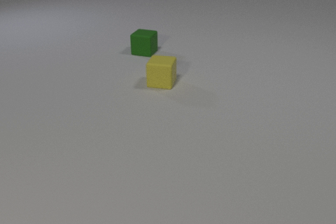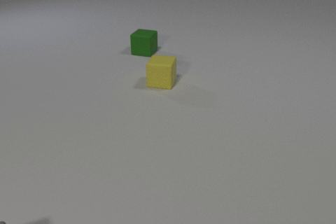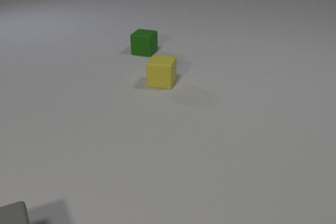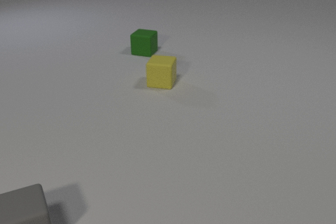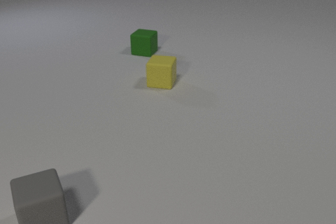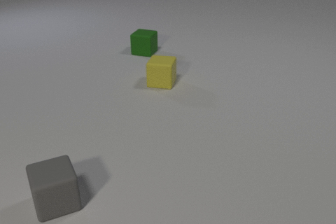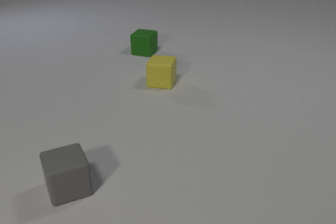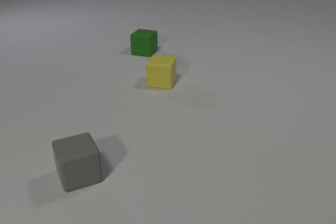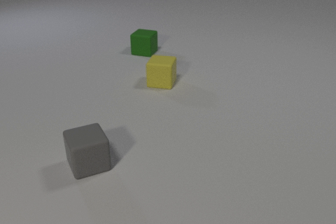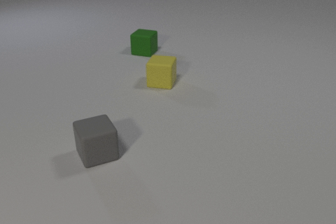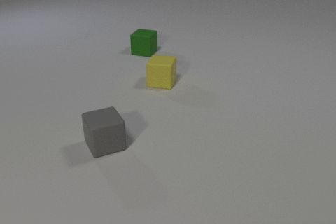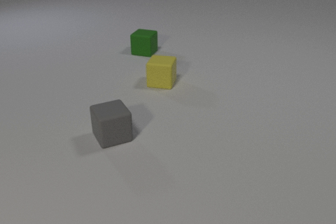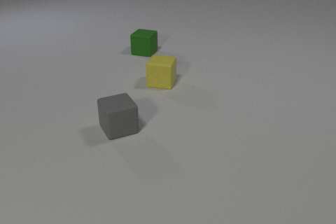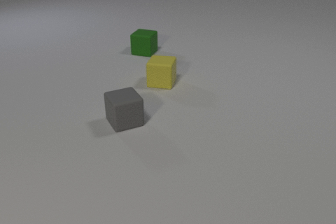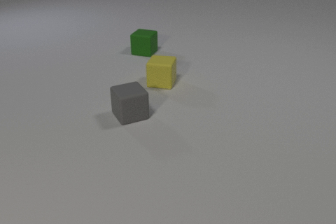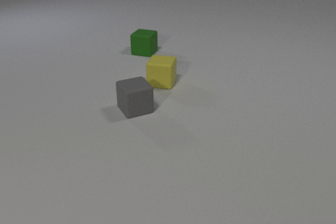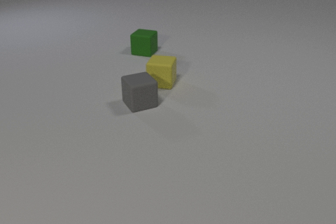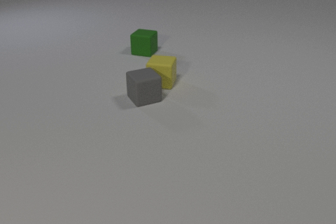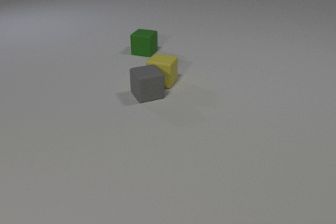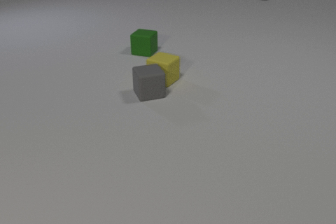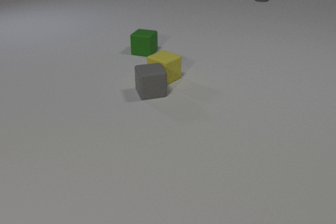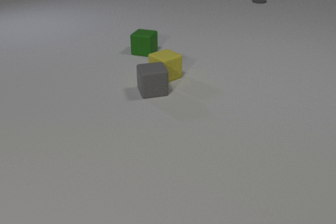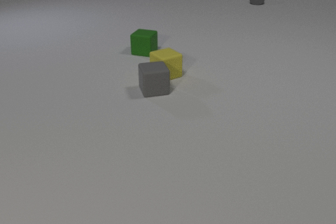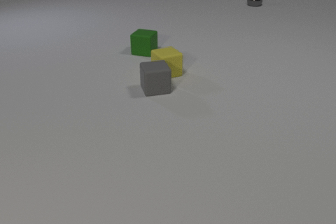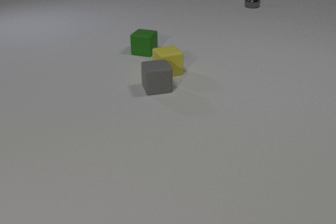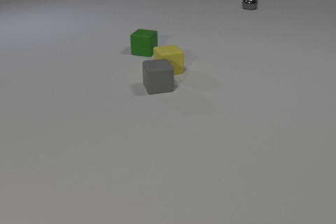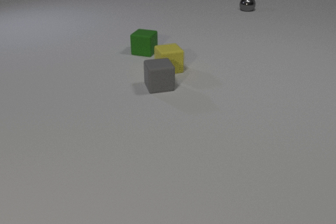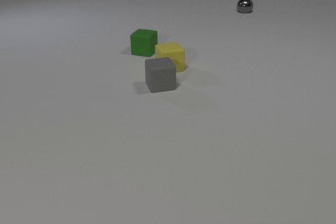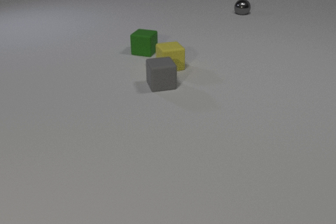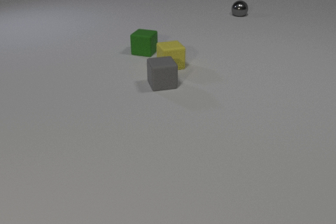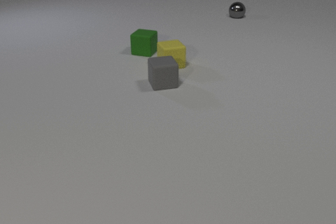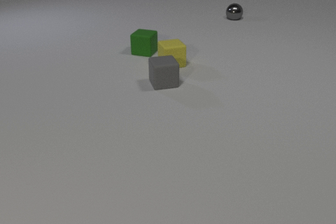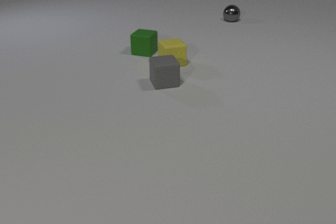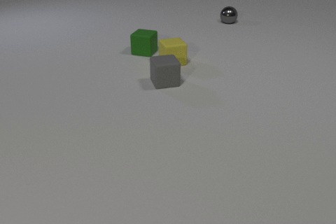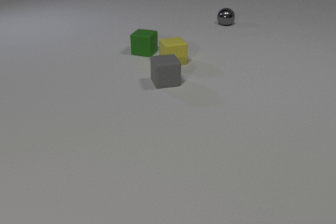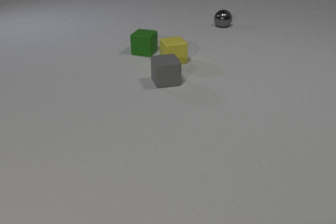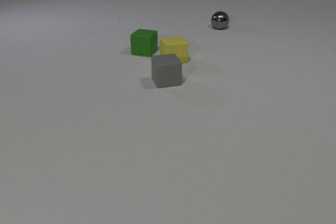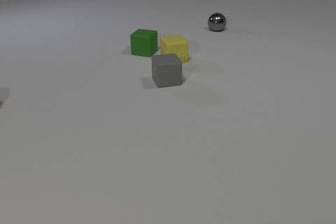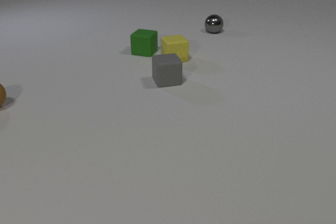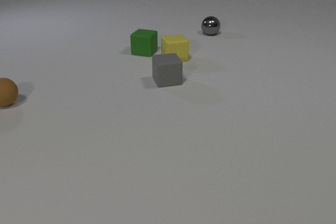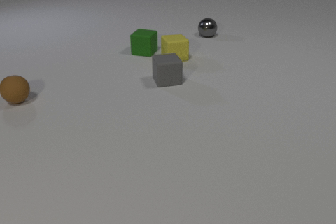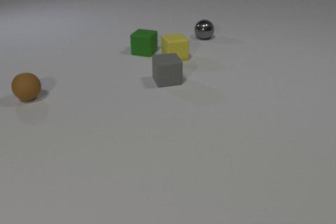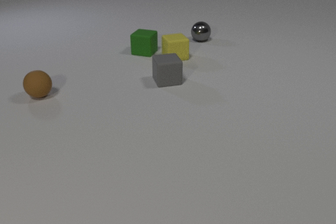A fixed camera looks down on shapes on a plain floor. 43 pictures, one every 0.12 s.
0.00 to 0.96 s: The gray rubber cube comes in at the bottom edge, slides away from the camera and to the right.
0.96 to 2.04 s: The gray rubber cube slides away from the camera and to the right.
2.04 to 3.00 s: The gray rubber cube slides away from the camera and to the right. The yellow rubber cube slides away from the camera, spins clockwise seen from above by about 60 degrees, its near face sliding to the left. The gray metal sphere comes in at the top edge, rolls toward the camera. The gray rubber cube and the yellow rubber cube collide.
3.00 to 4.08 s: The gray rubber cube slides away from the camera and to the right. The yellow rubber cube slides away from the camera. The gray metal sphere rolls toward the camera.
4.08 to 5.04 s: The yellow rubber cube slides away from the camera. The gray metal sphere rolls toward the camera and to the left. The brown rubber sphere comes in at the left edge, rolls to the right.
Are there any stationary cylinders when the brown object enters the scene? no.
Are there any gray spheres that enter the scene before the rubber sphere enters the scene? yes.
How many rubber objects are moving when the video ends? 2.
